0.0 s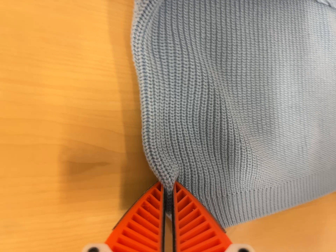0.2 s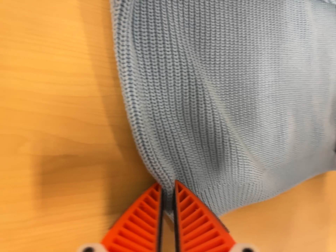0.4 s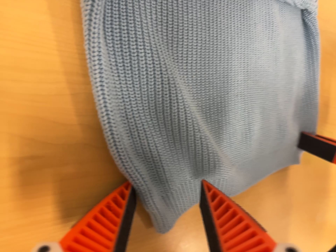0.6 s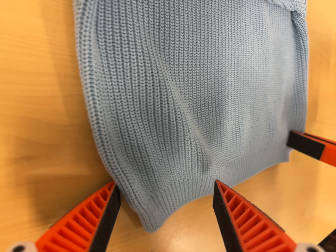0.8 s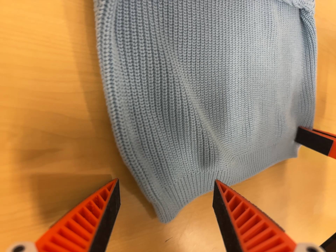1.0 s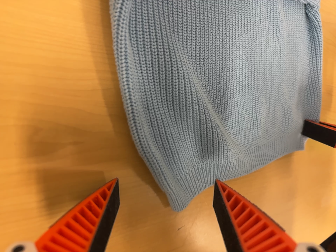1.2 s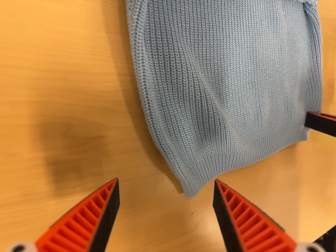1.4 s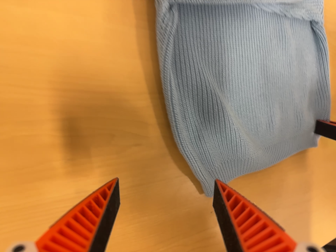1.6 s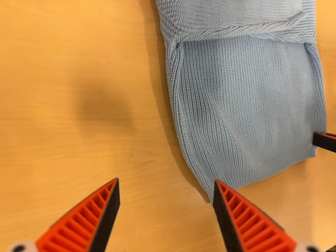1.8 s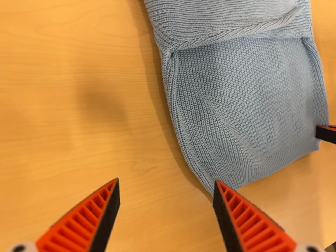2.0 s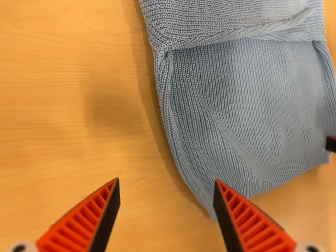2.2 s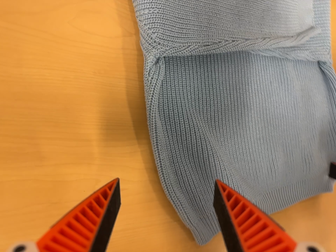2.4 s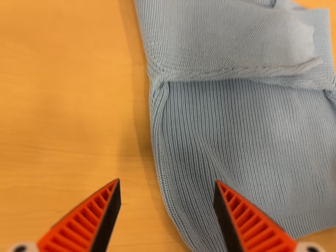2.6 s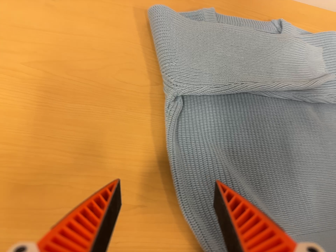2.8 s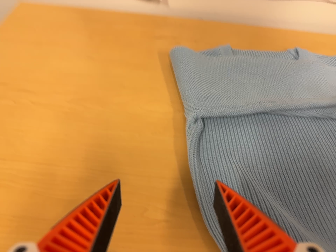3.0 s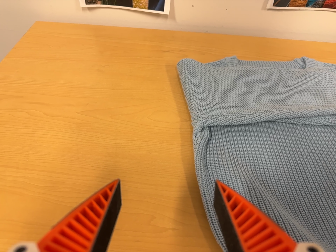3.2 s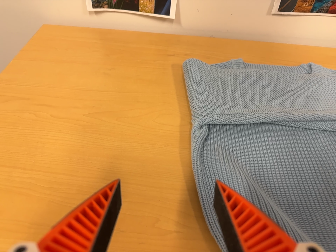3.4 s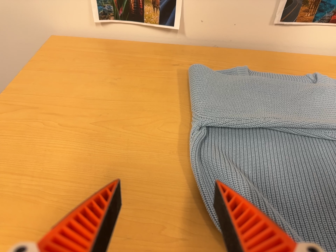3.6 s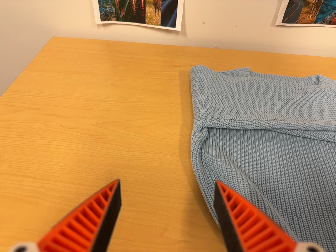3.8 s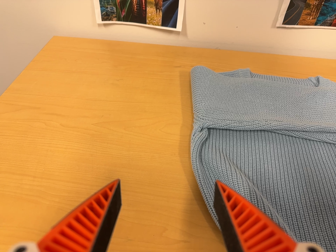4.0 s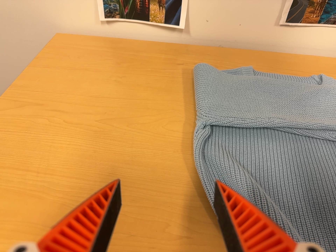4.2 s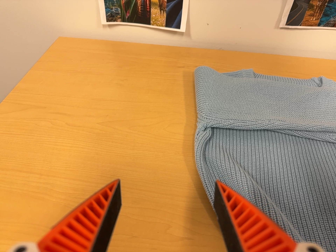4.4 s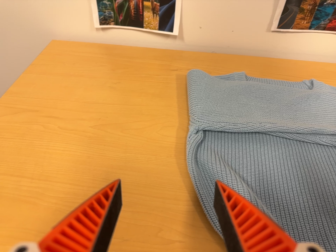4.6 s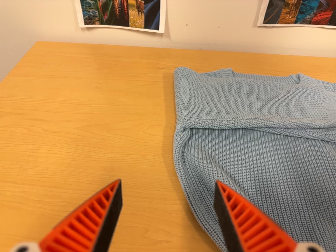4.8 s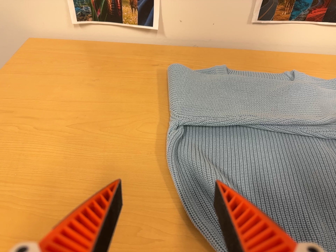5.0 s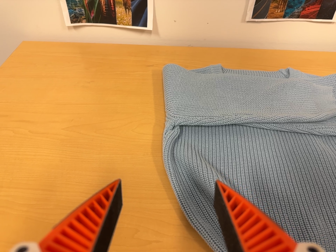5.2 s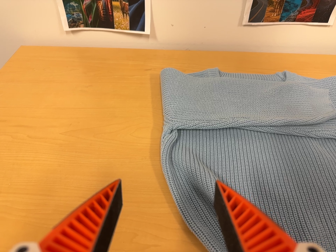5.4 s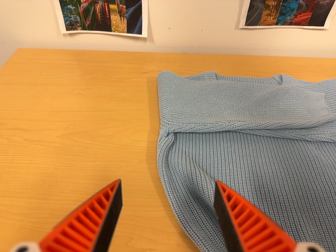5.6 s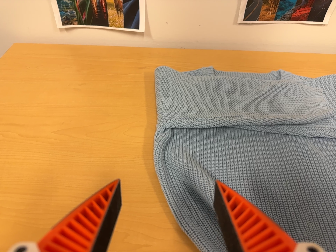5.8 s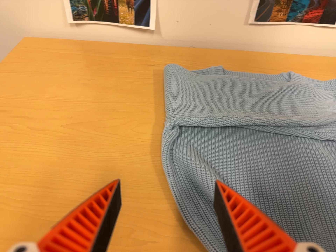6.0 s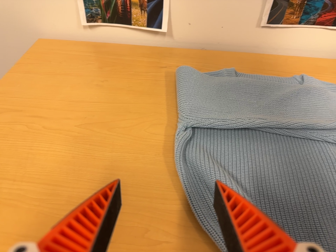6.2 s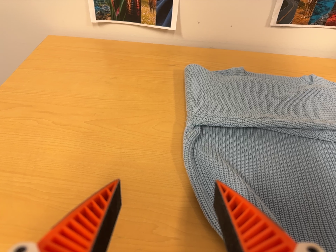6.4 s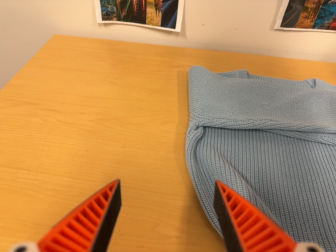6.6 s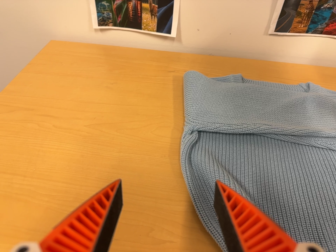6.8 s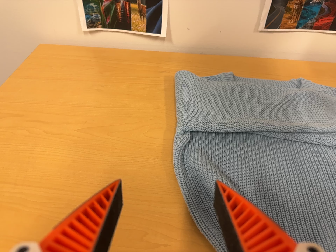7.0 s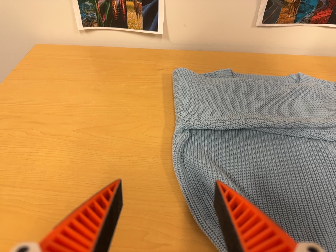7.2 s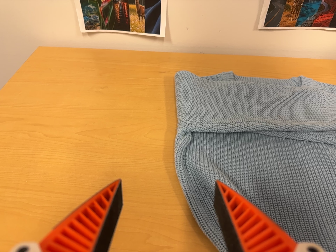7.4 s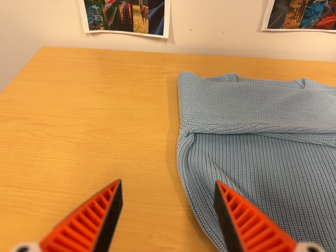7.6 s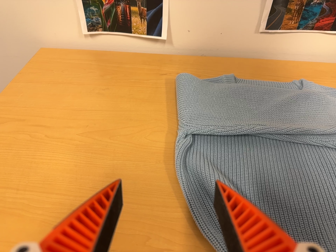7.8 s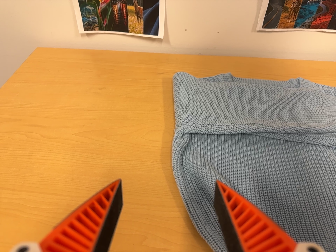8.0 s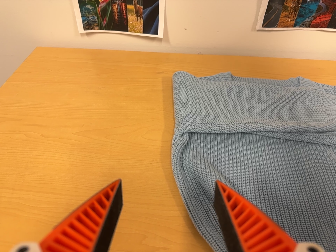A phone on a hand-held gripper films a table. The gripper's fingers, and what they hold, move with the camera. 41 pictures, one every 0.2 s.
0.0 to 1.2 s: The camera travels backward, about 5 cm, so what stands in front gets smaller.
1.2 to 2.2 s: The camera pans to its left by about 10 degrees. It travels backward and to its right, about 7 cm, so what stands in front gets smaller.
2.2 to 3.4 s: The scene slides to the right, as the camera pans about 25 degrees to its left. It travels toward the bottom of its view, backward and to its right, about 18 cm. Its aim tips toward the top of its view by about 40 degrees, and the scene shifts downward.
3.4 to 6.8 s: The camera shifts only a little, or ends up much as it began.
6.8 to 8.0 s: The camera keeps its place and its aim.
The film runs backward here.
